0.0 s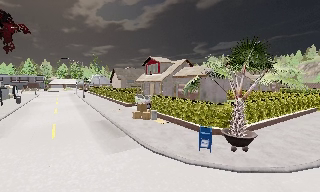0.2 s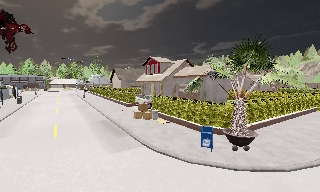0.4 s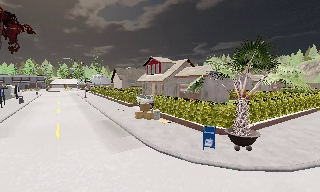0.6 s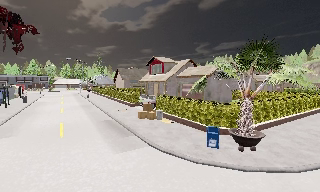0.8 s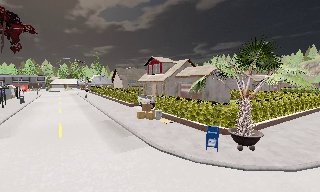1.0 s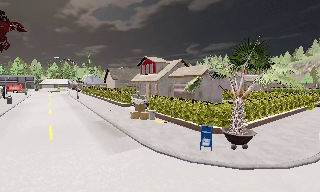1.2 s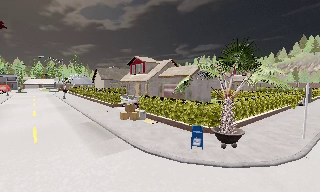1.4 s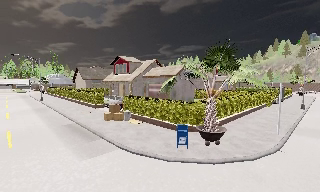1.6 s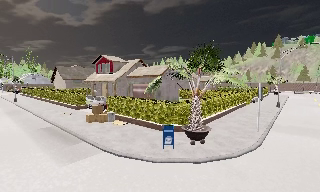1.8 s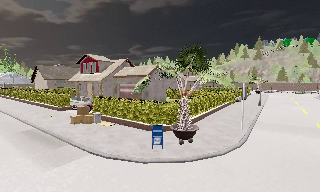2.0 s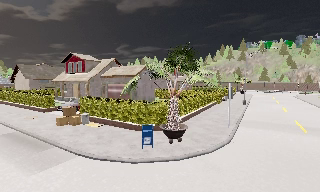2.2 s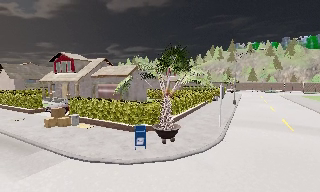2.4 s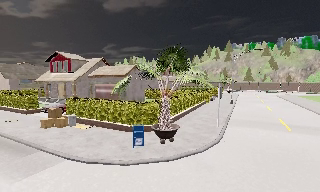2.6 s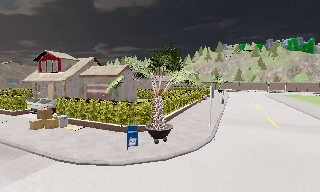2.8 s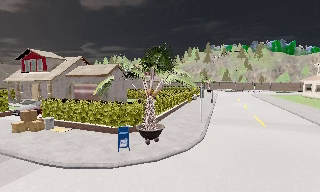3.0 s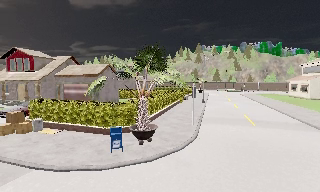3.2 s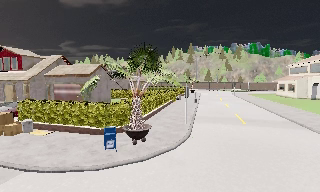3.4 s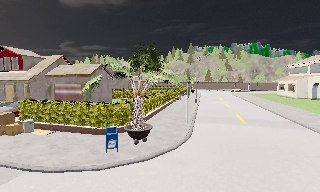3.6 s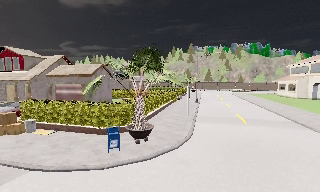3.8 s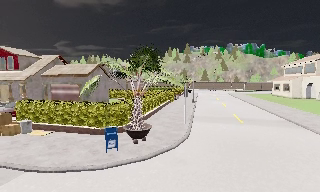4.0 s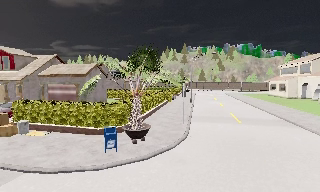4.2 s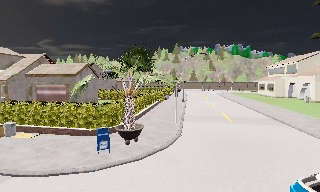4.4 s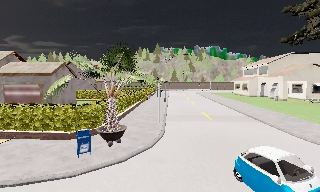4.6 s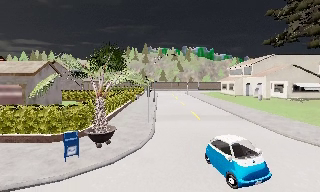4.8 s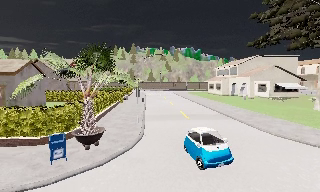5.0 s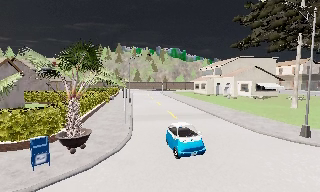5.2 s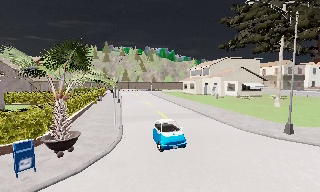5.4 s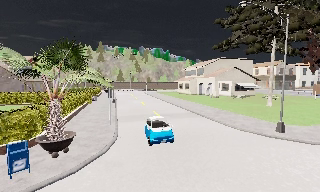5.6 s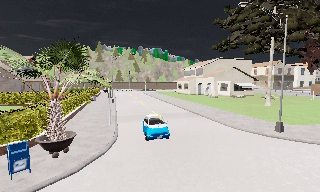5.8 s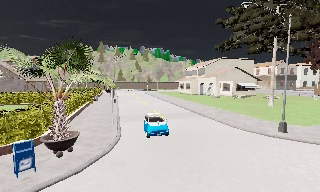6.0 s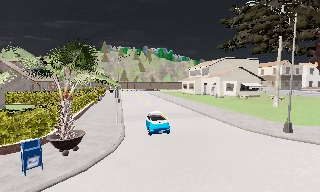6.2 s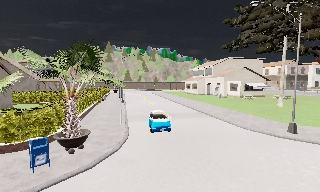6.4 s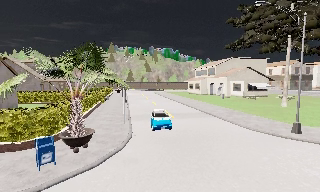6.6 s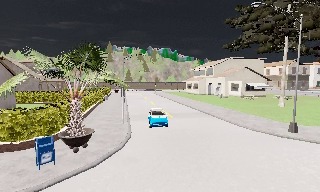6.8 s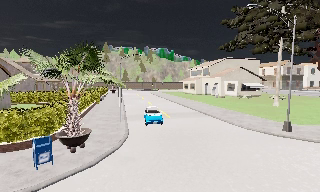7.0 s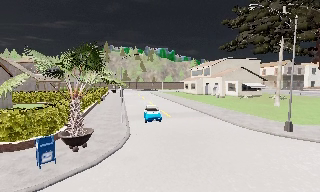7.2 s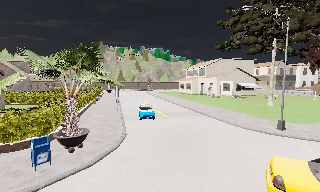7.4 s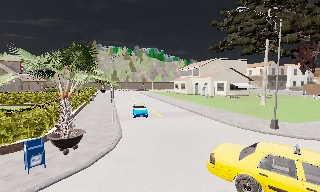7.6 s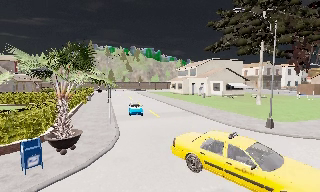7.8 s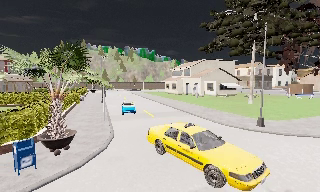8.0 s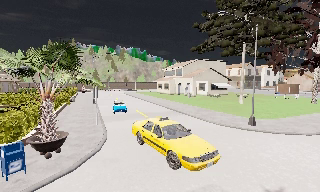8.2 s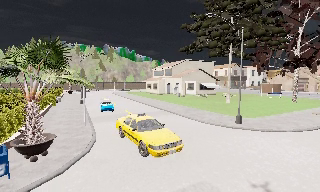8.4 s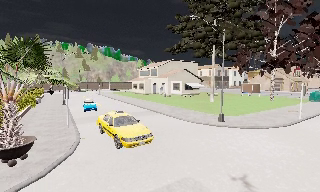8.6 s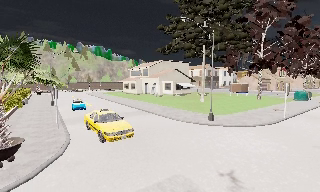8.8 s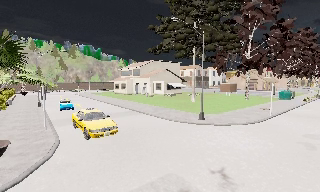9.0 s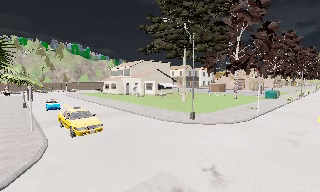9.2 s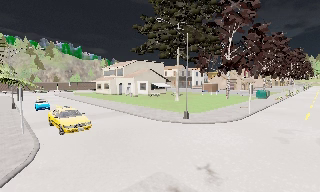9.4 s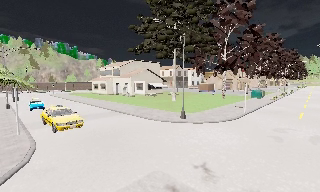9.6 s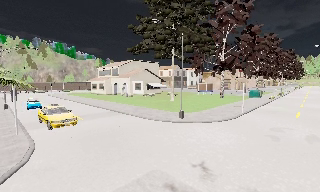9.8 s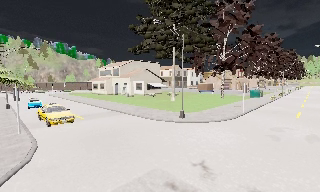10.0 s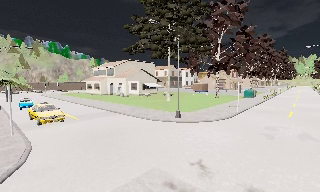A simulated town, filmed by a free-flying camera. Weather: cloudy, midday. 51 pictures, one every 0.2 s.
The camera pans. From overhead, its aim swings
clockwise.
The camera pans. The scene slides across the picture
to the left.
0.0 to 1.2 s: The camera shifts only a little, or ends up much as it began.
1.2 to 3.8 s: The scene slides to the left, as the camera pans about 40 degrees to its right. It travels to its left, about 1 m.
3.8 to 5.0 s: The scene slides to the left, as the camera pans about 25 degrees to its right. It travels to its left, about 0.5 m.
5.0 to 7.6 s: The camera travels to its left and backward, about 1 m.
7.6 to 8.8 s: The scene slides to the left, as the camera pans about 20 degrees to its right.
8.8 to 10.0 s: The camera shifts only a little, or ends up much as it began.
The film runs backward here.
